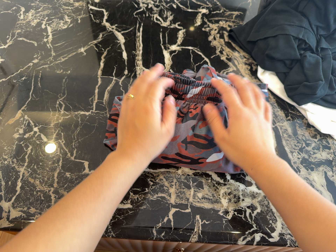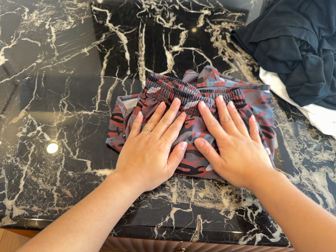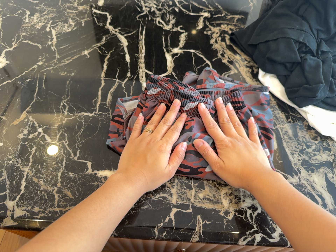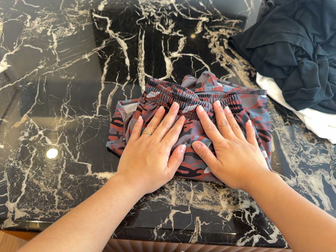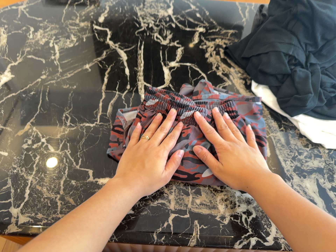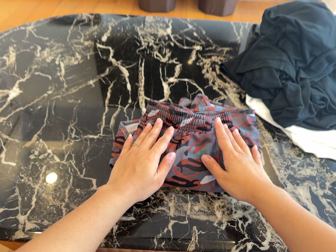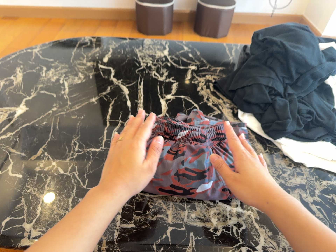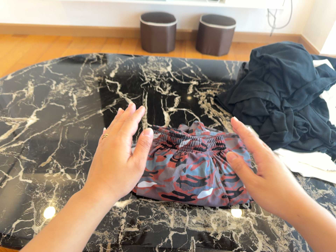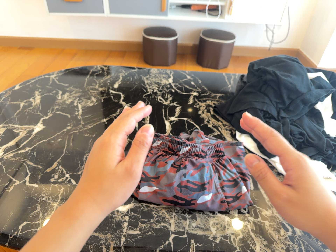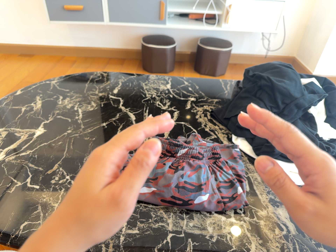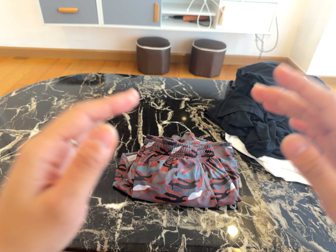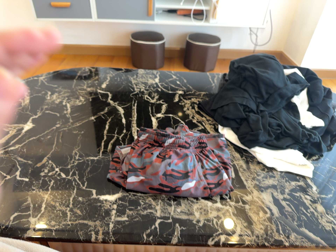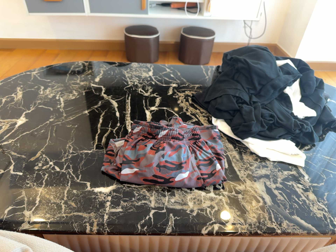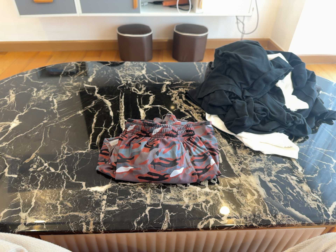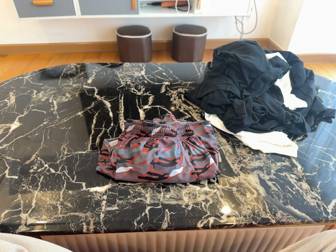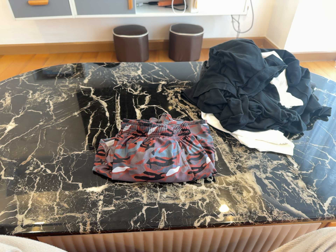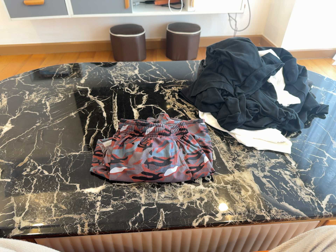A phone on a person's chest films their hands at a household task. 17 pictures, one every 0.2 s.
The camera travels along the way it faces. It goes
backward.
0.0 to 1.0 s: The camera travels backward, about 6 cm, so what stands in front gets smaller.
1.0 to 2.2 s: The camera travels backward and toward the bottom of its view, about 14 cm, so what stands in front gets smaller. Its aim tips toward the top of its view by about 10 degrees.
2.2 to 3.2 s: The camera shifts only a little, or ends up much as it began.
The film runs forward here.
